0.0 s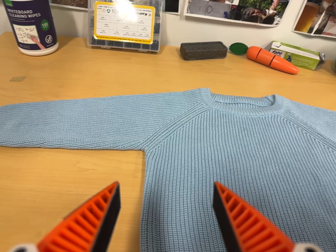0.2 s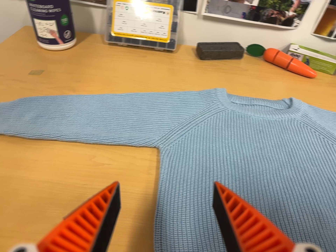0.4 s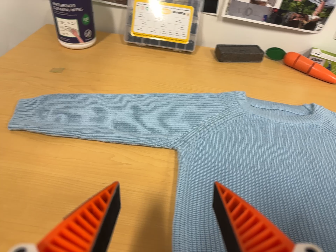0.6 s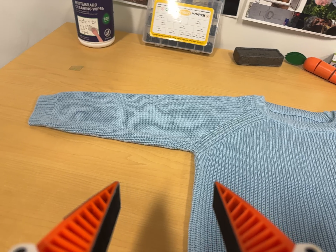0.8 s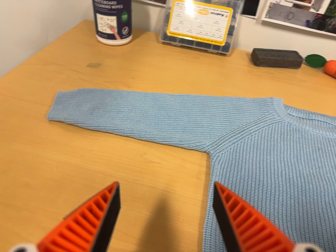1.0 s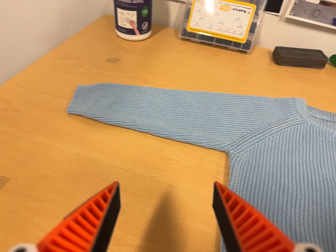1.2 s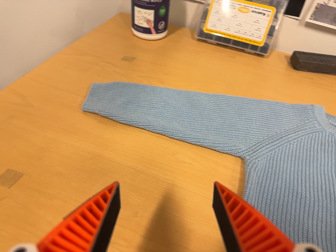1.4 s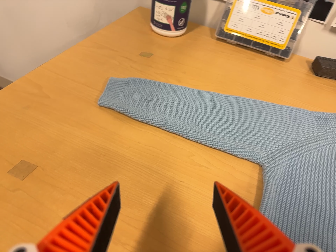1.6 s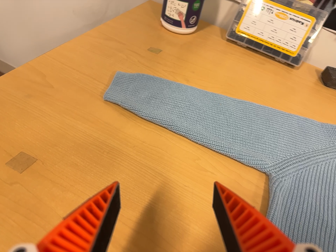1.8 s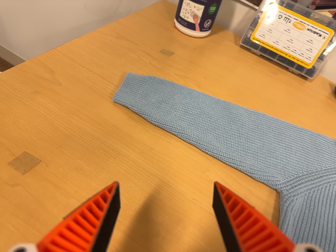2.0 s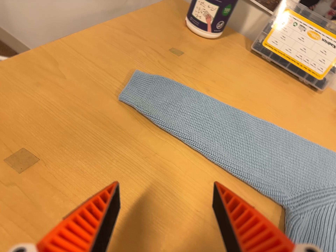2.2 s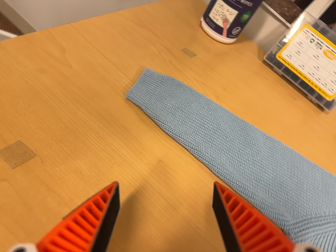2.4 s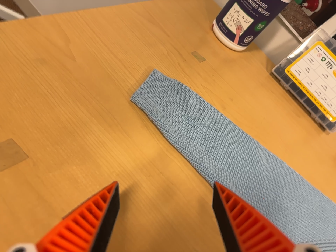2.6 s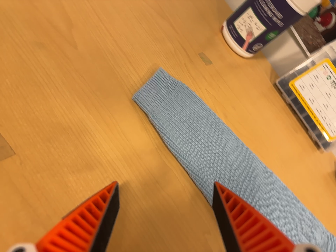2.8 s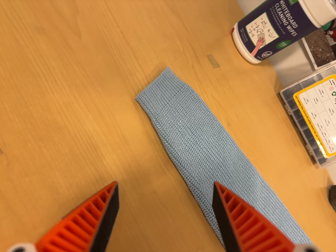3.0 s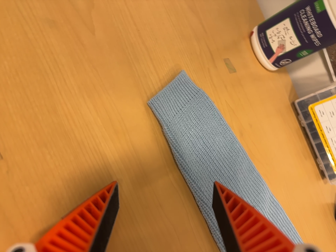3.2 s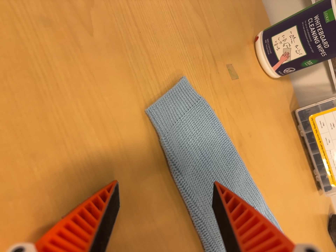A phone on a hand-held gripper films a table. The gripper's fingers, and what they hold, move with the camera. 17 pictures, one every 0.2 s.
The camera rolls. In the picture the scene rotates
clockwise.
0.0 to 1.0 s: The camera swings to its left by about 10 degrees, and the scene slides to the right. It travels to its left, about 6 cm, so close, fixed things drift to the right. It rolls about its line of sight by about 10 degrees, and the scene rotates clockwise.
1.0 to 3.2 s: The camera travels forward, to its left and toward the top of its view, about 28 cm, so what stands in front looms larger. Its aim tips toward the bottom of its view by about 10 degrees. It rolls about its line of sight by about 55 degrees, and the scene rotates clockwise.
The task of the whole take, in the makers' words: left arm across.
The film runs forward here.
